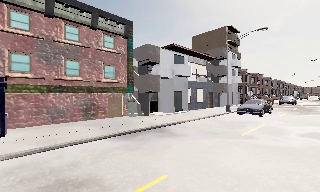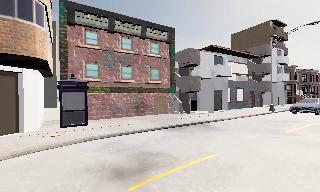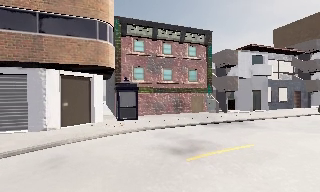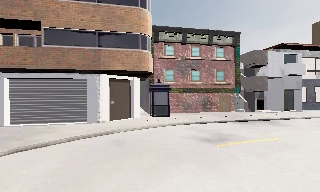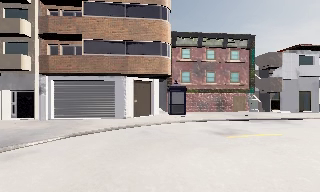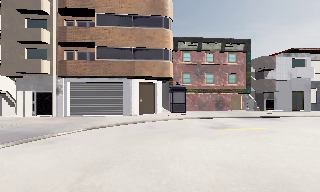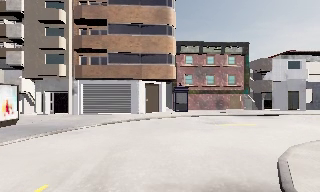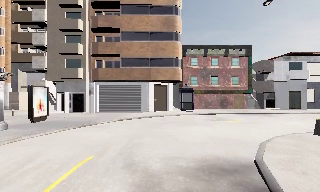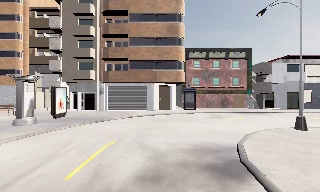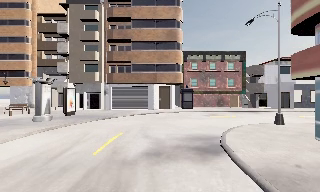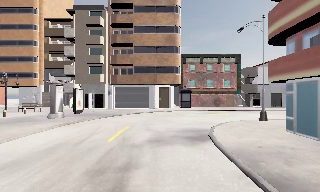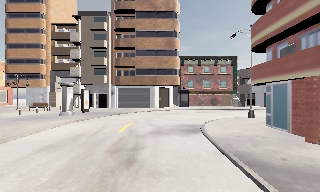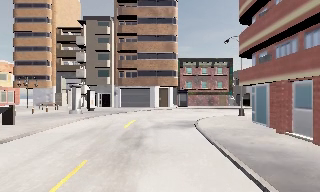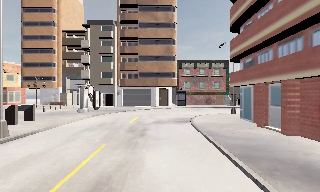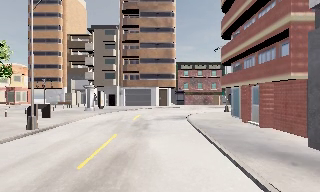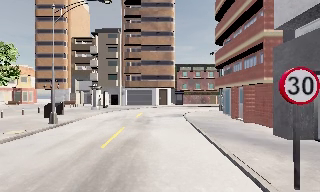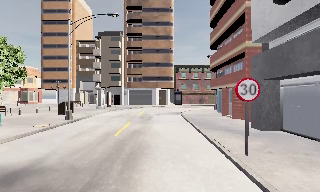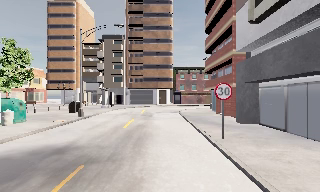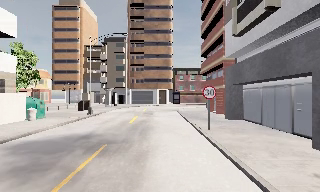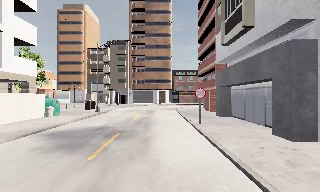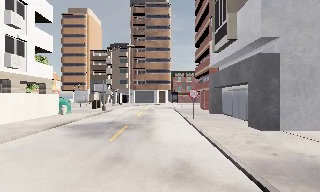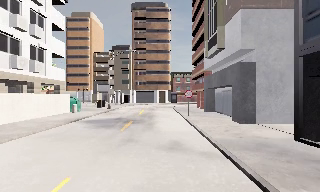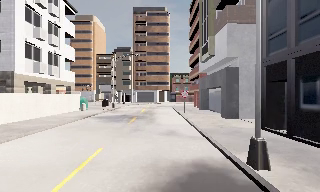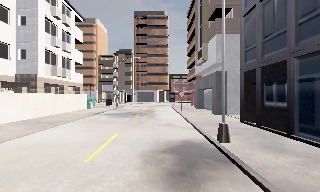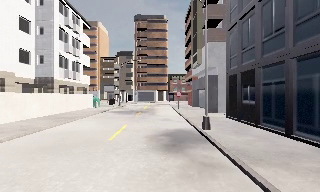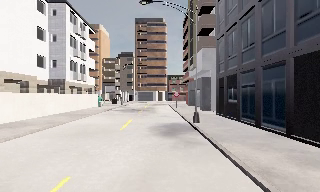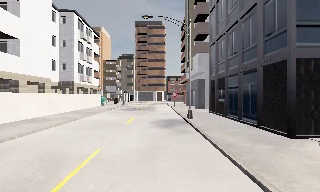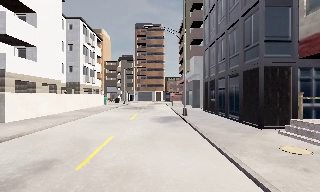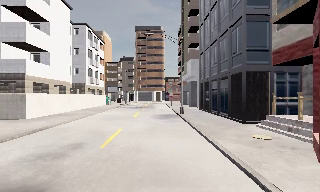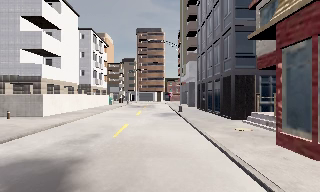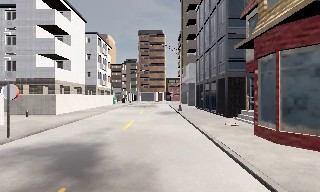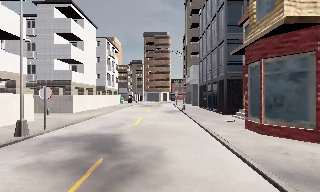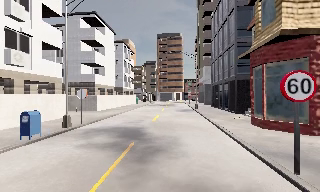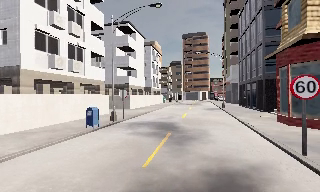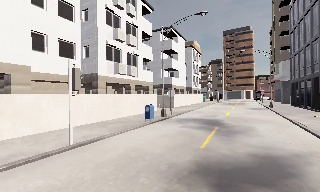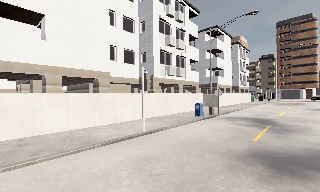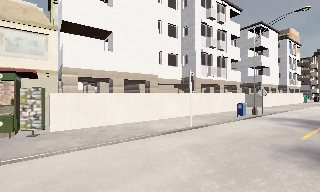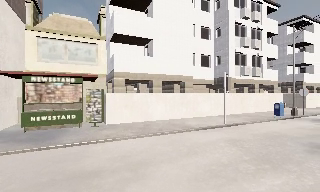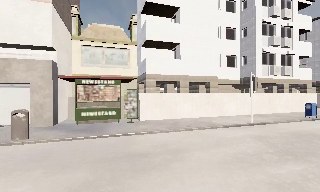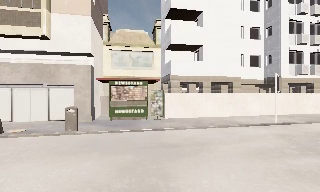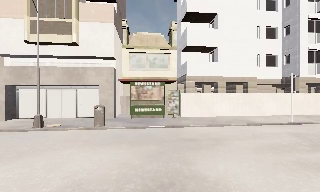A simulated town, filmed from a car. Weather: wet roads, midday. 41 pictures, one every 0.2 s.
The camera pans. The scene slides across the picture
to the right.
The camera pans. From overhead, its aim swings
counterclockwise.
0.0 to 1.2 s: The camera swings to its left by about 40 degrees, and the scene slides to the right. It travels backward, about 9 m.
1.2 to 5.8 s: The camera travels backward, about 40 m, so what stands in front gets smaller.
5.8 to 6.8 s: The camera swings to its left by about 30 degrees, and the scene slides to the right. It travels backward, about 8 m, so what stands in front gets smaller.
6.8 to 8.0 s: The scene slides to the right, as the camera pans about 55 degrees to its left. It travels backward and to its left, about 7 m. It loses speed.
The film runs backward here.
